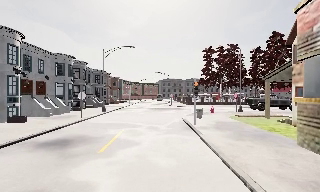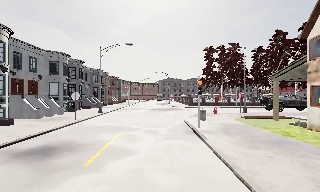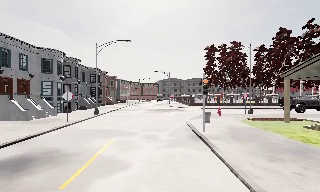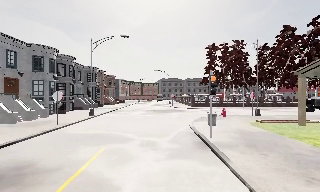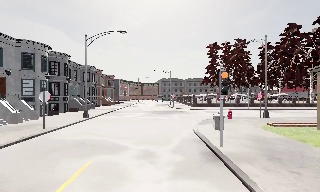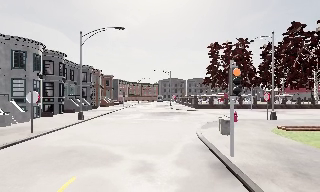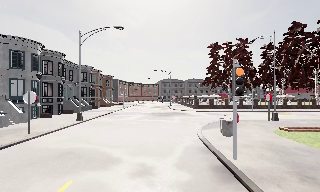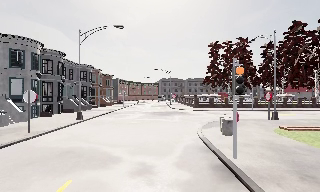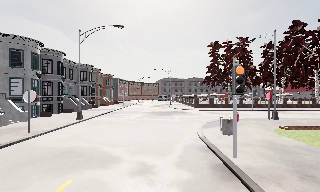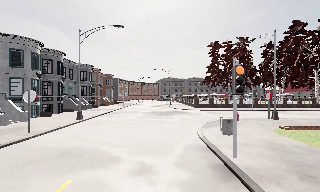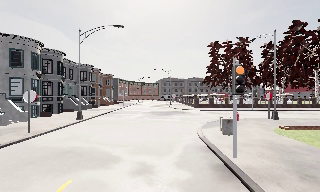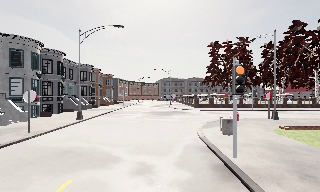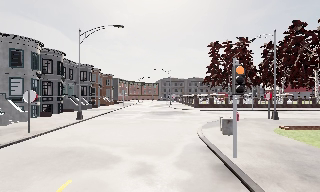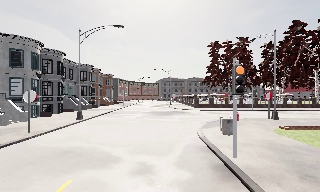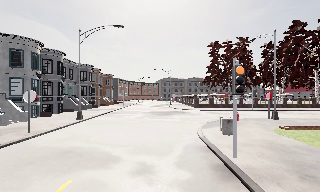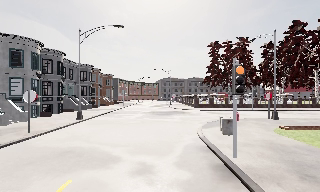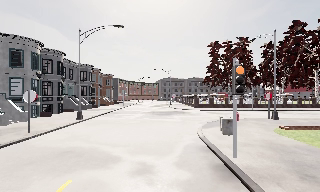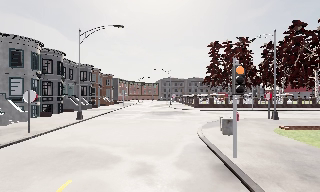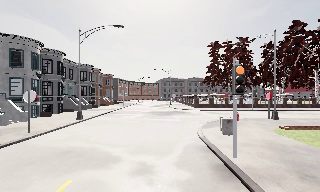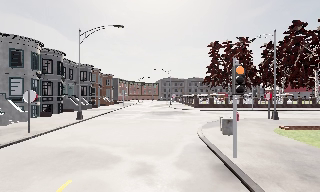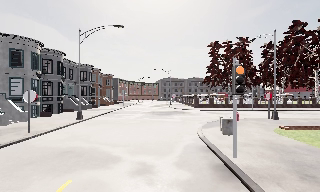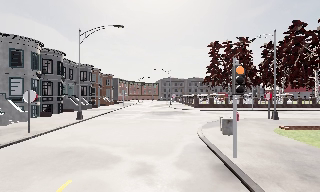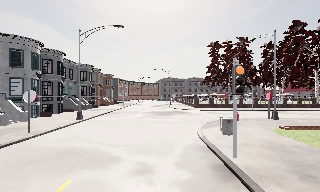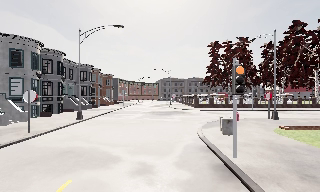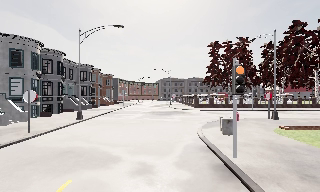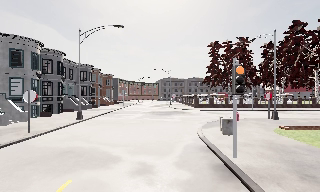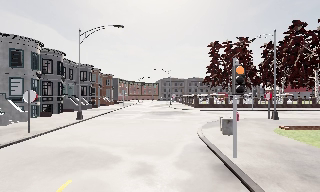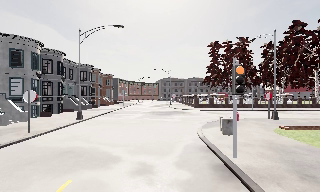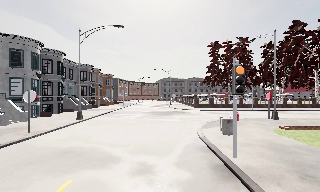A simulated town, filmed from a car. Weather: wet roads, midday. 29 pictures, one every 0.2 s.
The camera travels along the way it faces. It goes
forward.
0.0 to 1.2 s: The camera travels forward, about 6 m, so what stands in front looms larger. It loses speed.
1.2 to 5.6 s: The camera keeps its place and its aim.
The film runs forward here.
